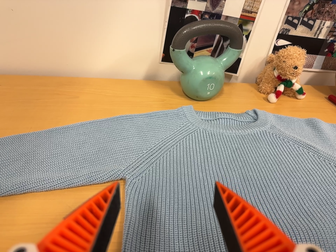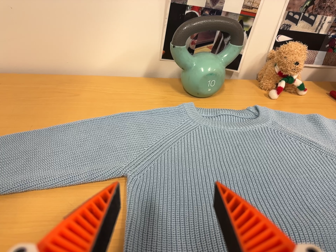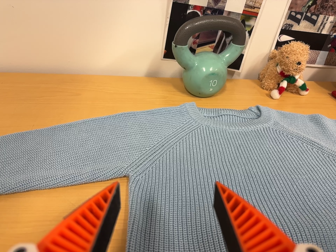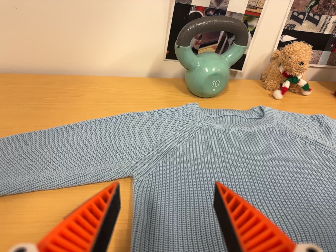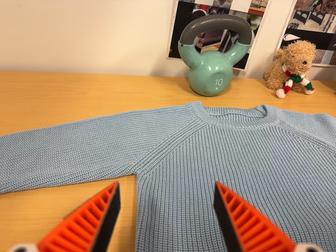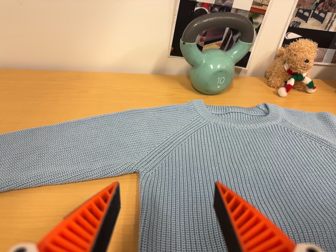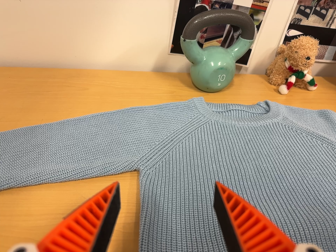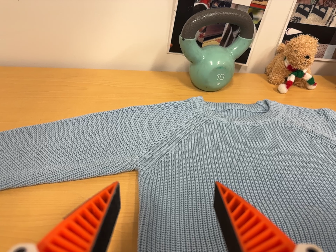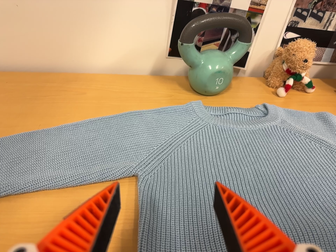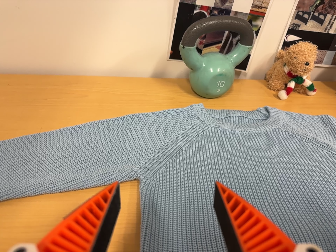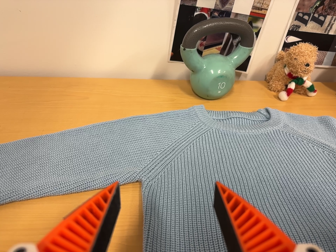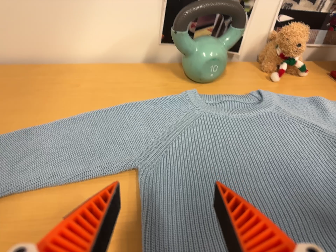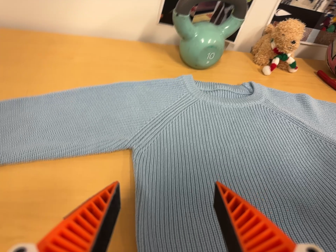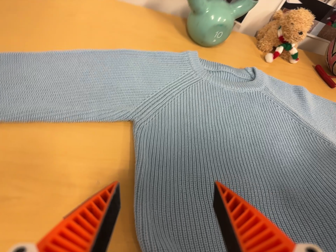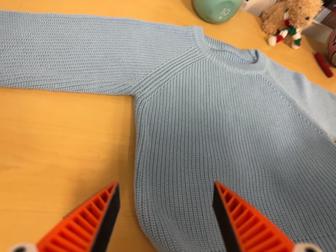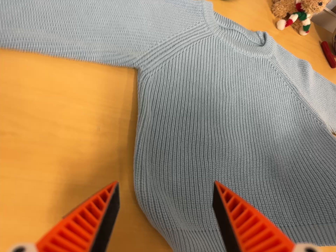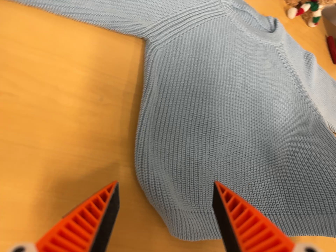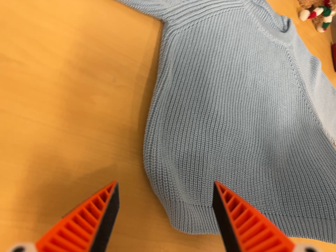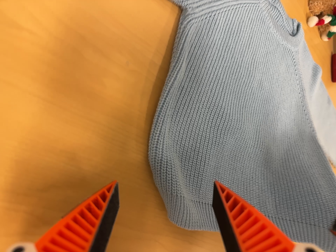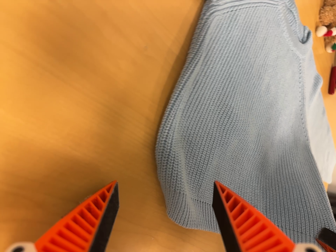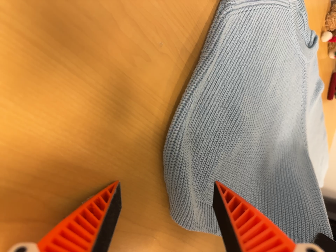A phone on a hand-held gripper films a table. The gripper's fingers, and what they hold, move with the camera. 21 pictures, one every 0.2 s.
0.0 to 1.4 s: The camera shifts only a little, or ends up much as it began.
1.4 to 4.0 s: The camera pans to its right by about 30 degrees. It travels to its left, about 24 cm. Its aim tips toward the bottom of its view by about 40 degrees, and the scene shifts upward. It rolls about its line of sight by about 45 degrees, and the scene rotates clockwise.
The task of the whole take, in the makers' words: fold up.
The film runs forward here.
